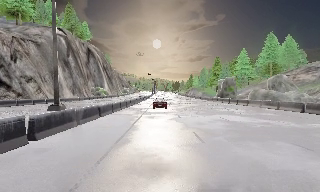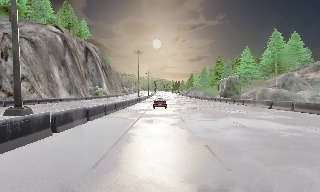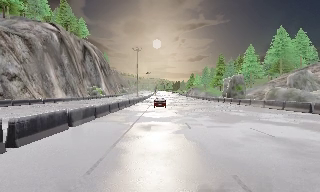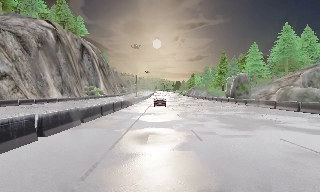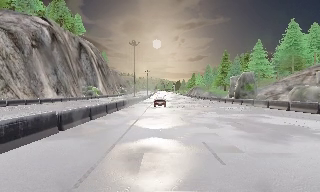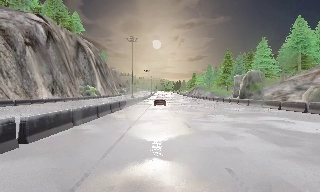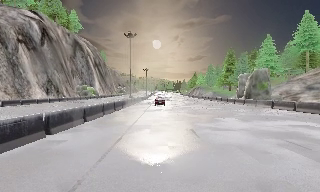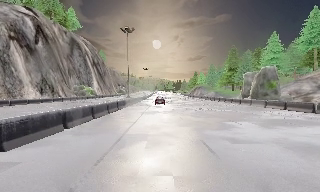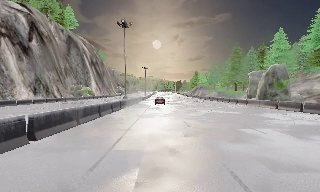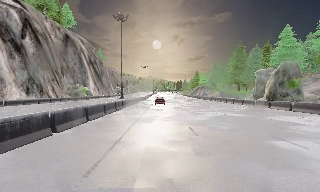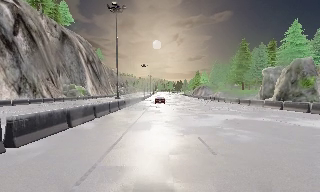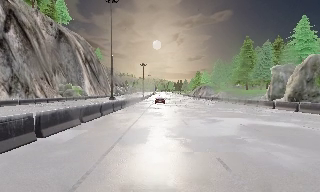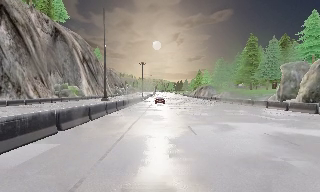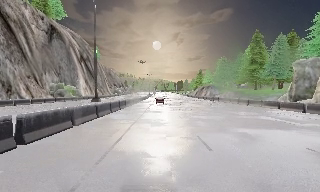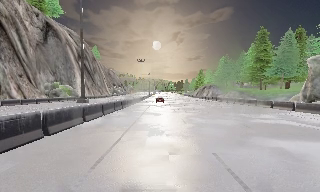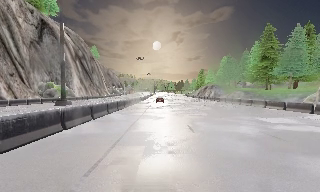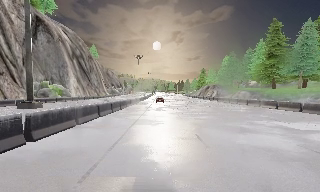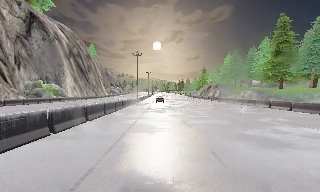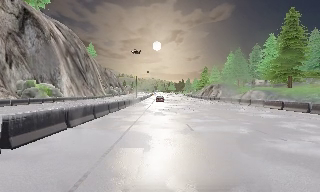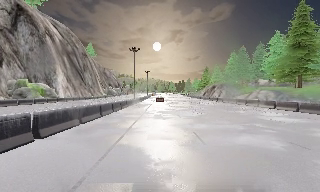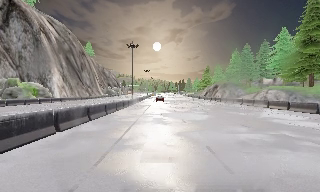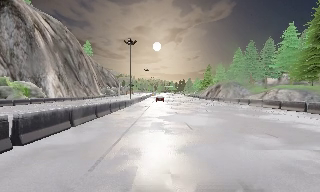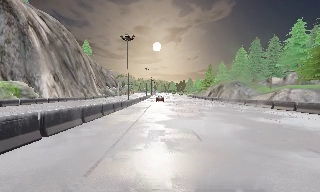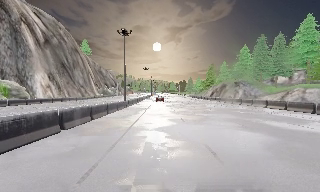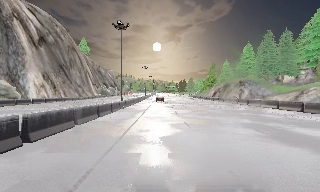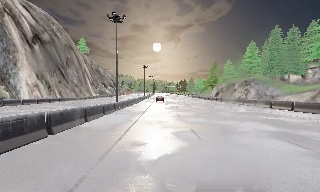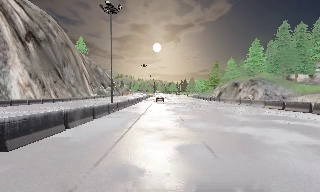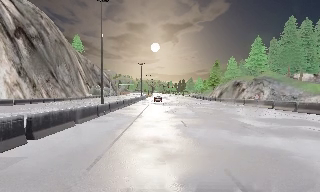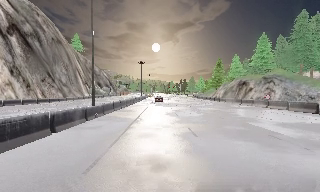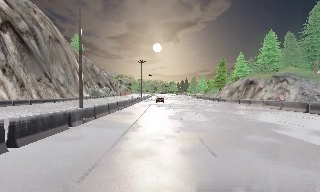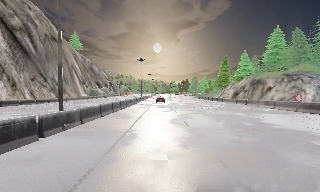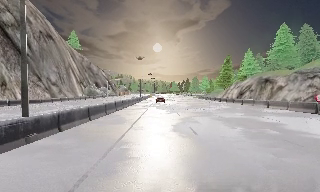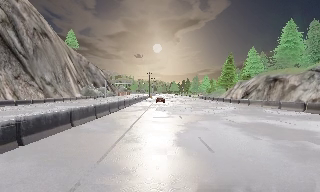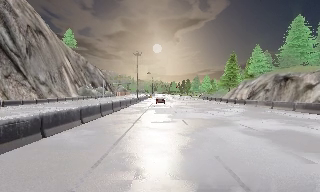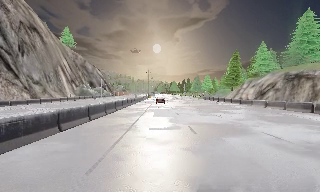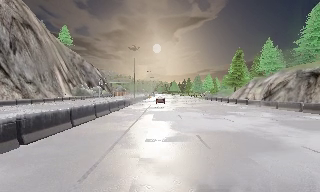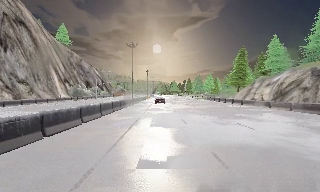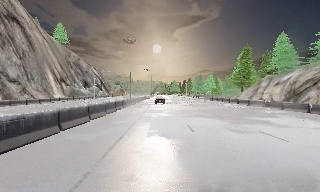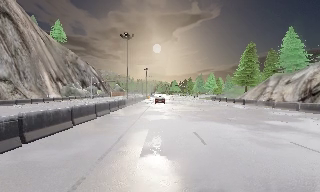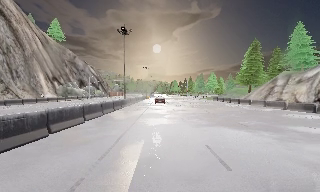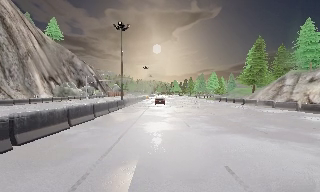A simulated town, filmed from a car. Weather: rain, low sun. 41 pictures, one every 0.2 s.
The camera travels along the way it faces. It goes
forward.
0.0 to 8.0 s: The camera travels forward, about 90 m, so what stands in front looms larger.
The film runs forward here.
